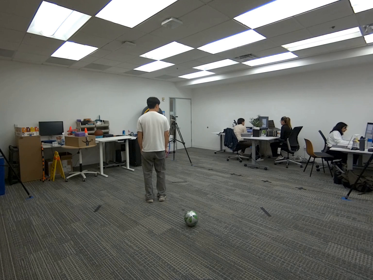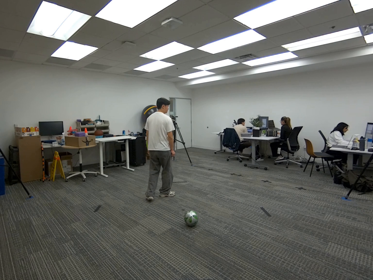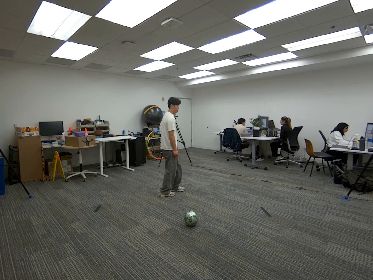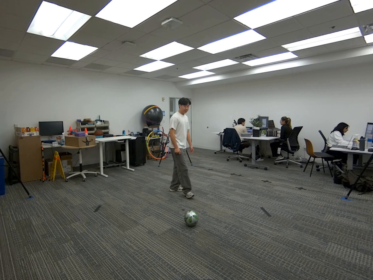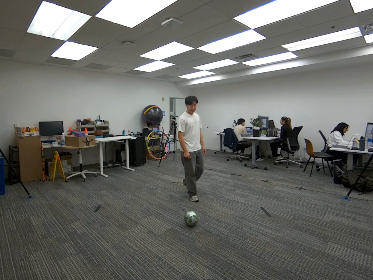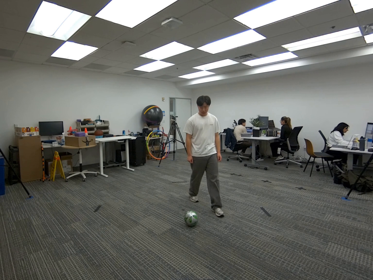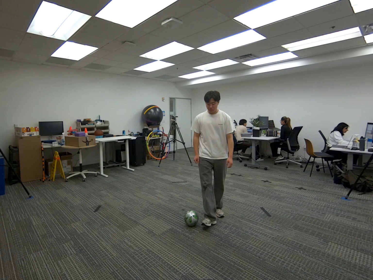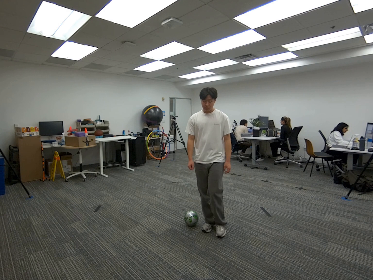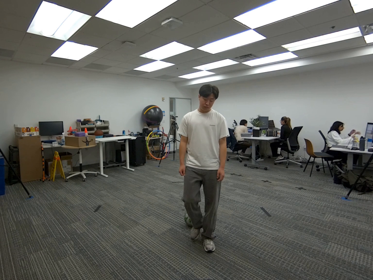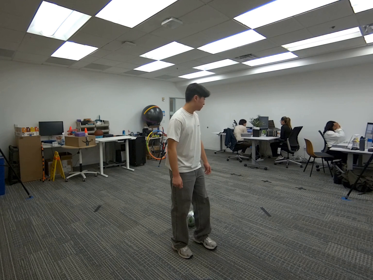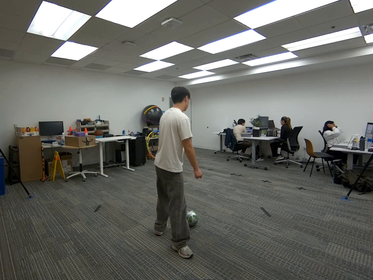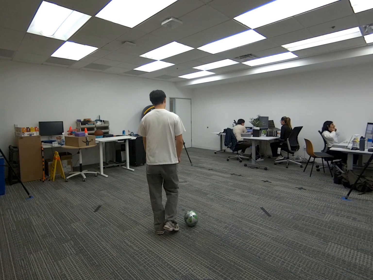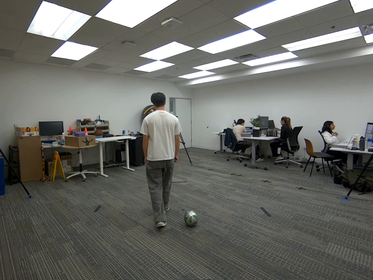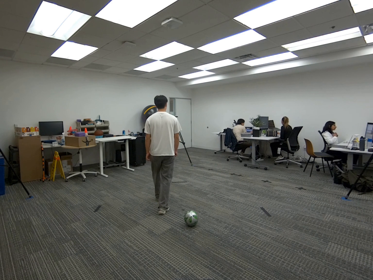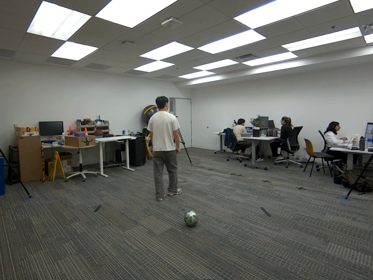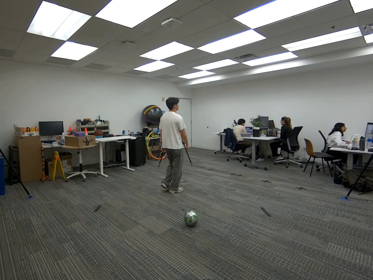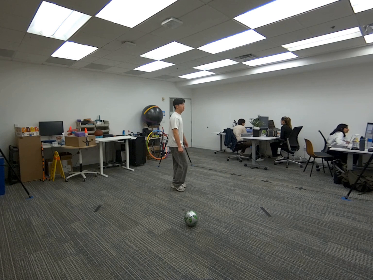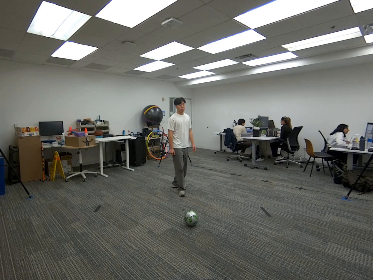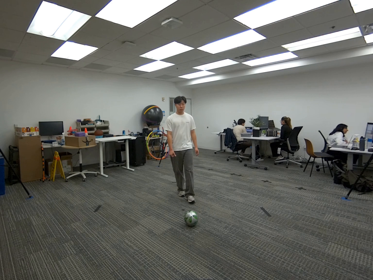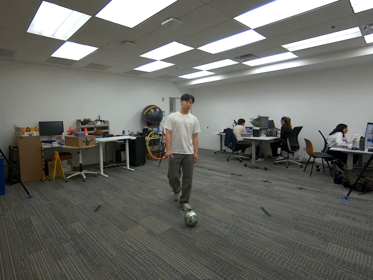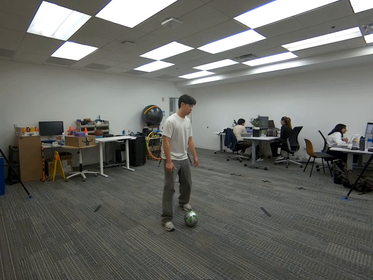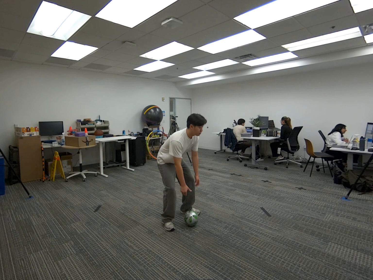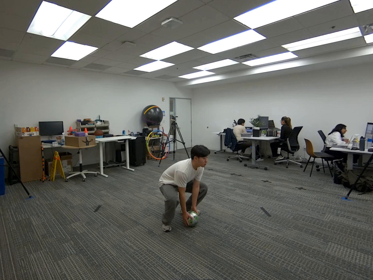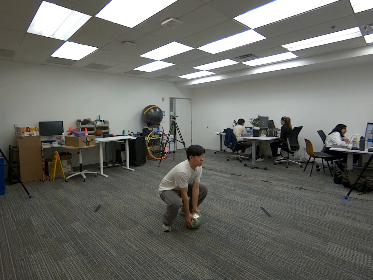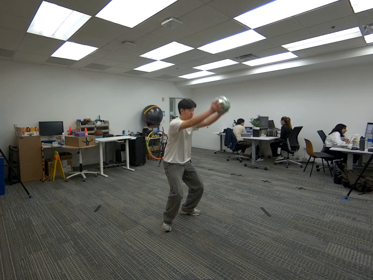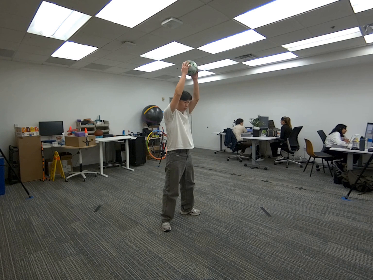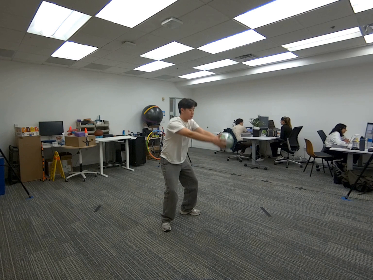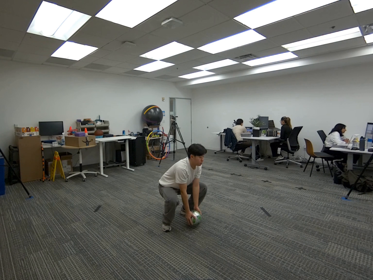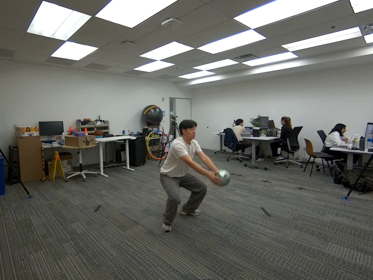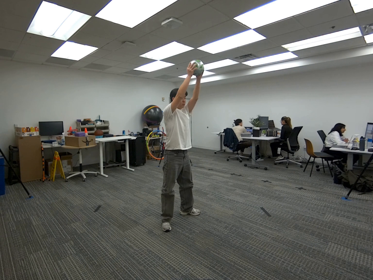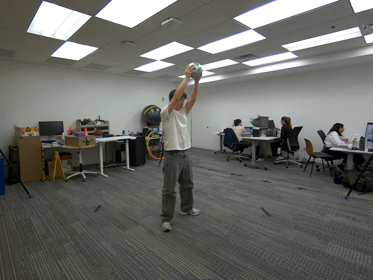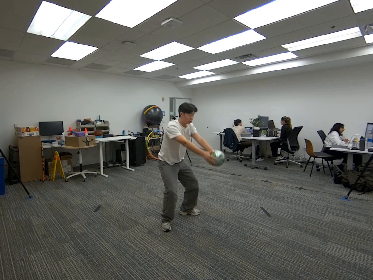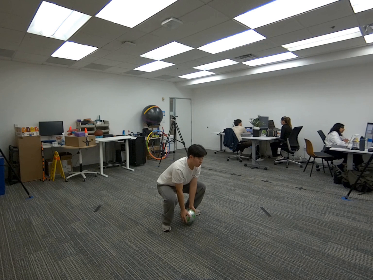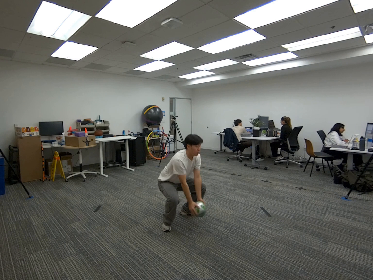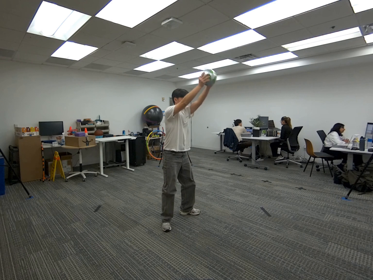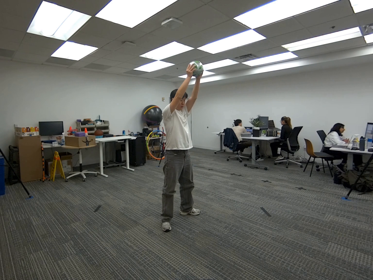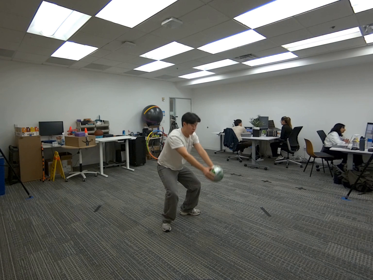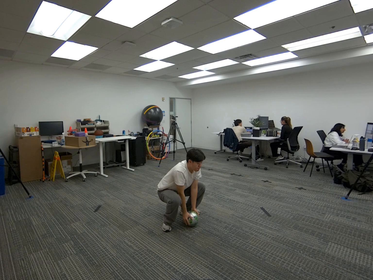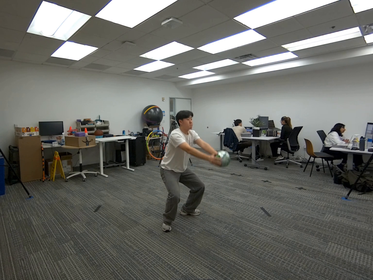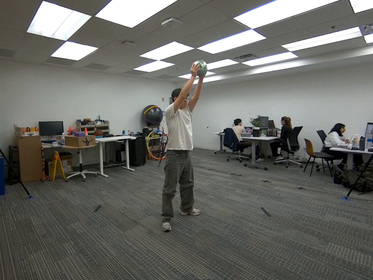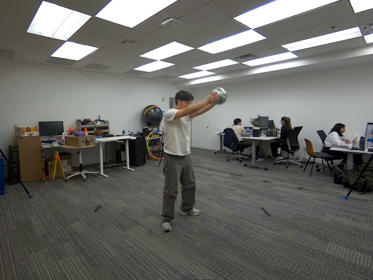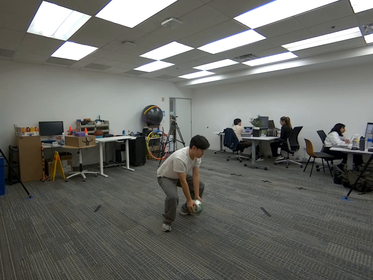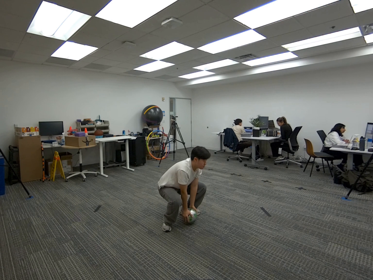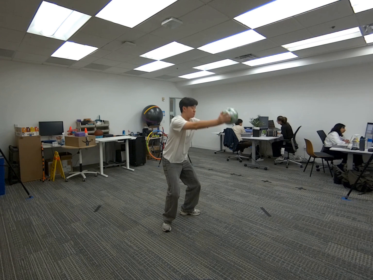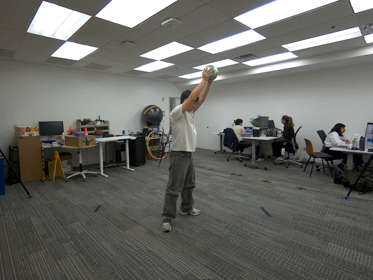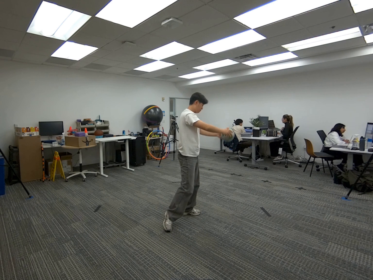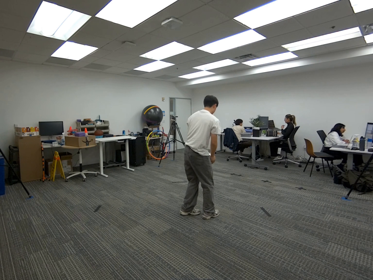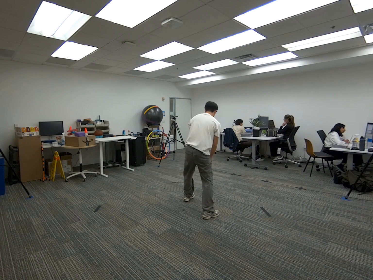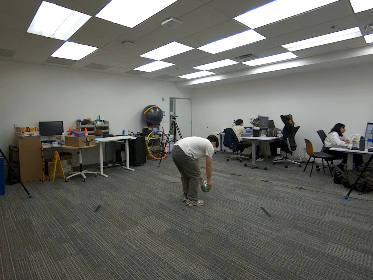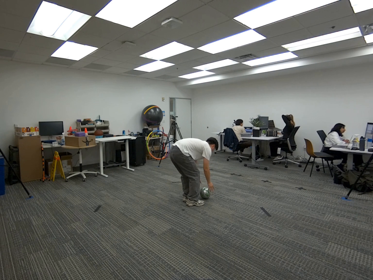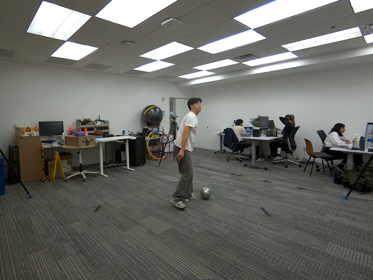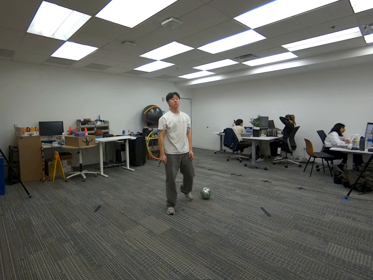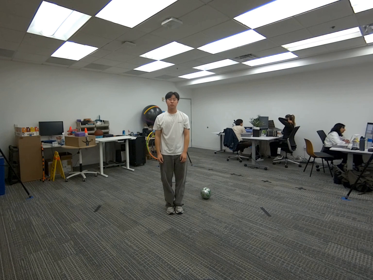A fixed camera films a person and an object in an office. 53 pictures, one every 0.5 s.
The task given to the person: Walk over to the soccer ball and pick up the ball using both hands and proceed to squat and touch the ground with the soccer ball then lift up the soccer ball up in the air. Perform 5 squats.
